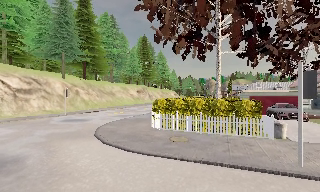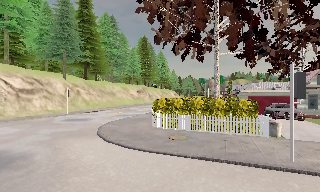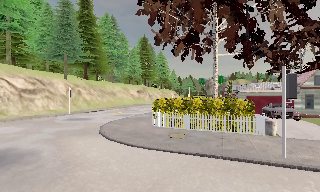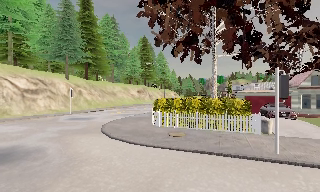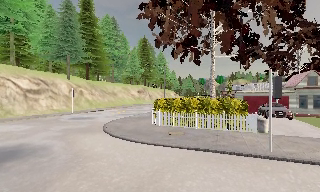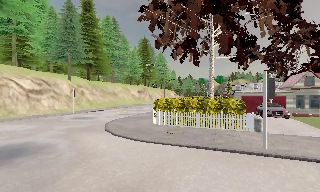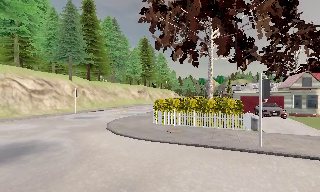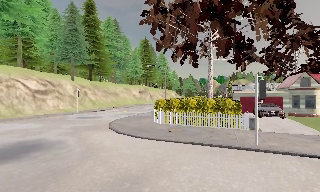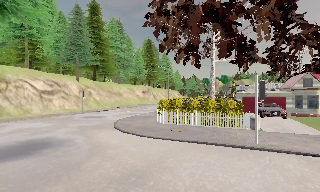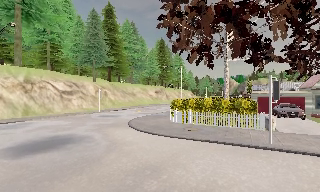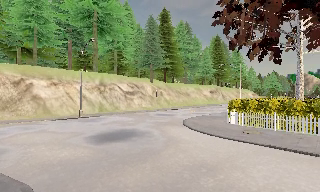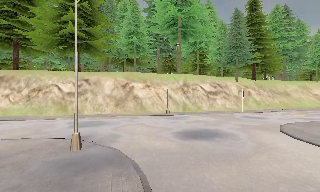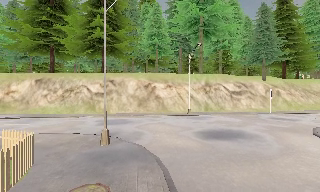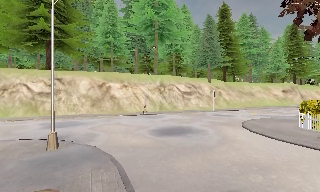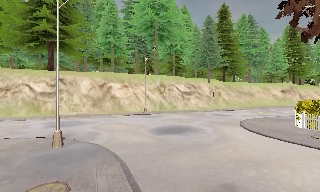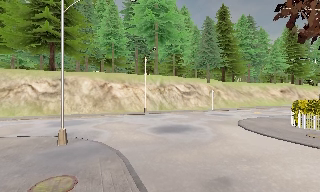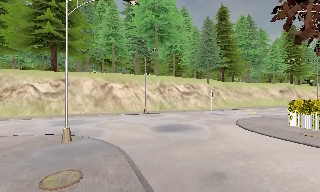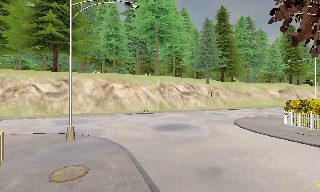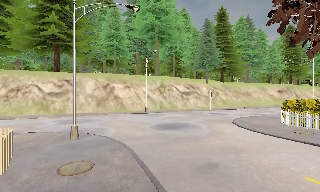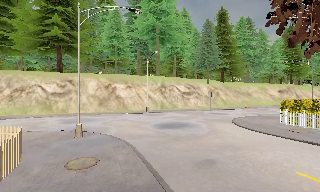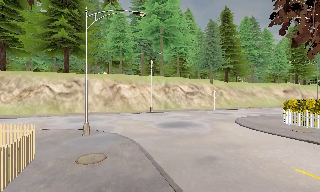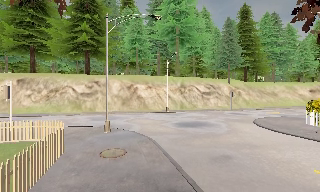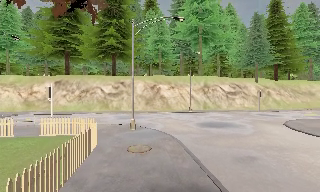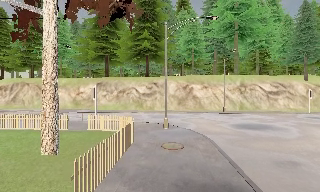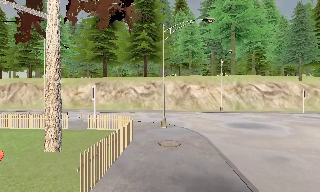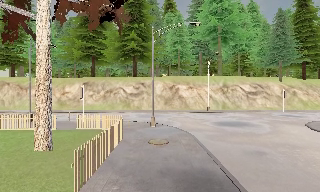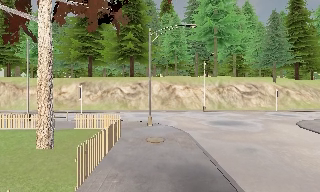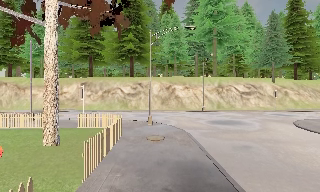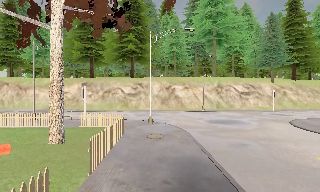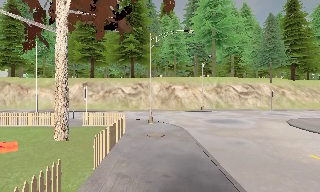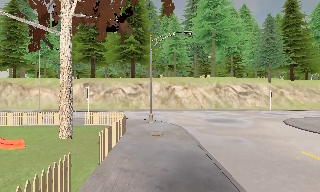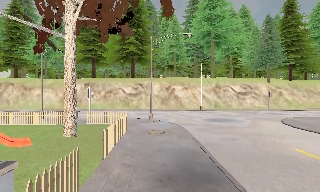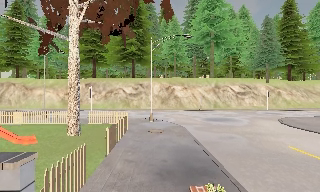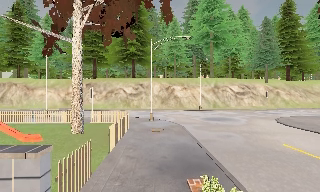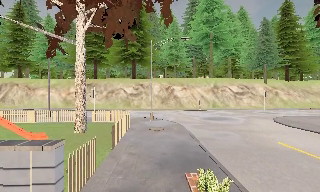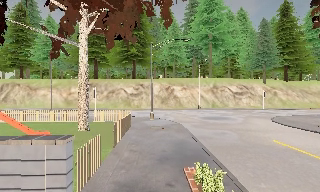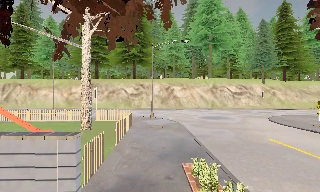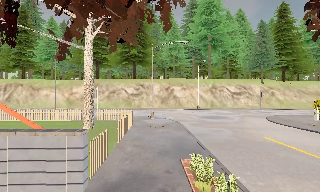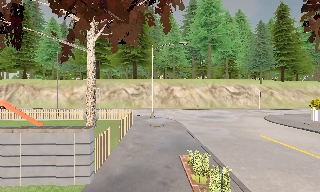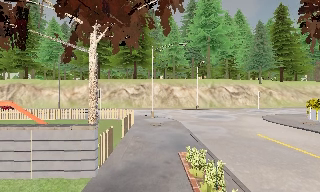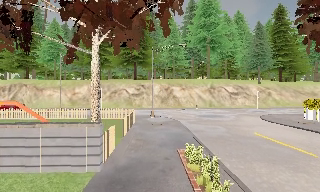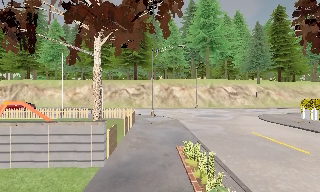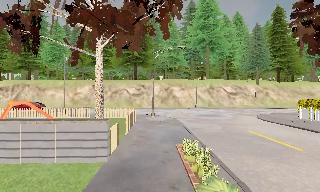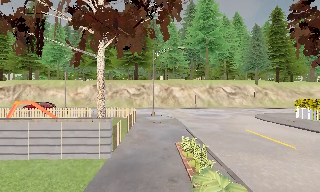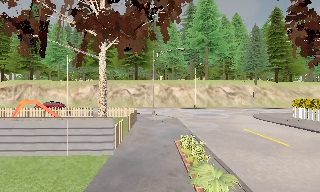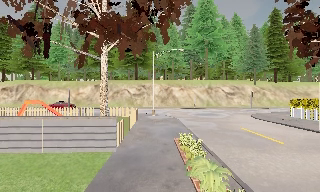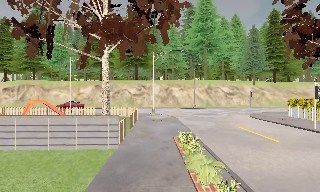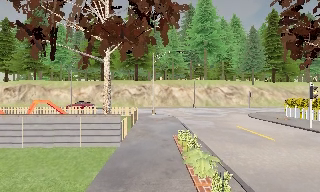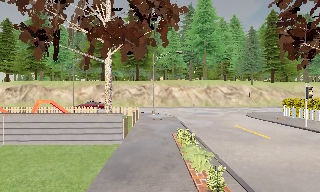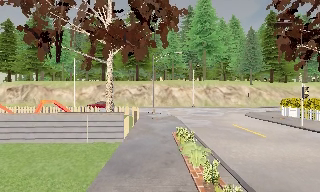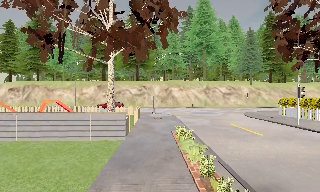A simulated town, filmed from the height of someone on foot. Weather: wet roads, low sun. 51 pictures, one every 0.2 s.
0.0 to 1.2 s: The camera travels backward, about 2 m, so what stands in front gets smaller.
1.2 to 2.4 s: The camera swings to its left by about 60 degrees, and the scene slides to the right. It travels backward, about 2 m.
2.4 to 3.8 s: The scene slides to the left, as the camera pans about 15 degrees to its right. It travels backward, about 2.5 m, so what stands in front gets smaller.
3.8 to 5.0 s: The scene slides to the right, as the camera pans about 20 degrees to its left. It travels backward, about 2 m, so what stands in front gets smaller.
5.0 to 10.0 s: The camera travels backward, about 8 m, so what stands in front gets smaller.
The film runs backward here.
